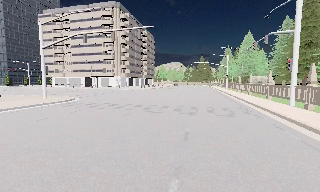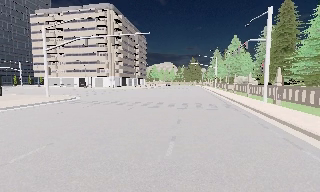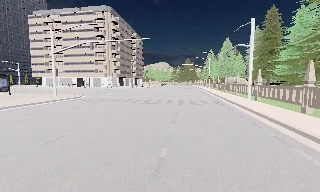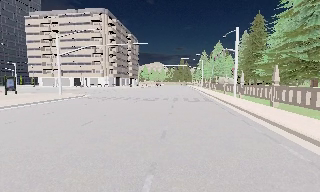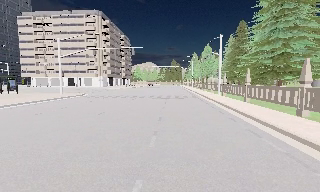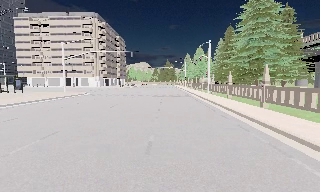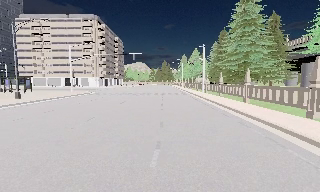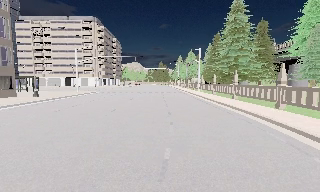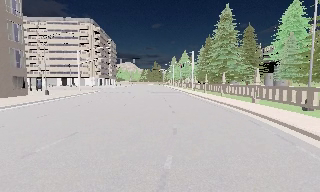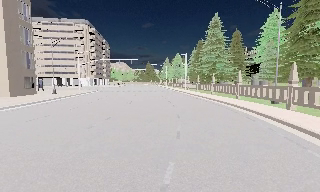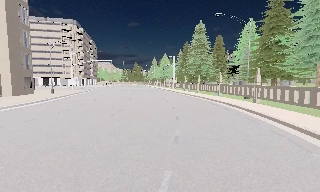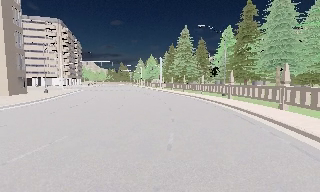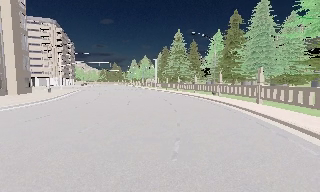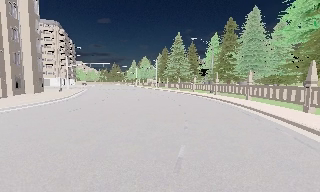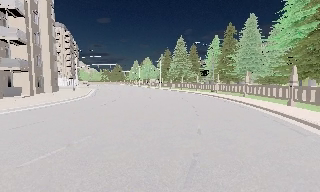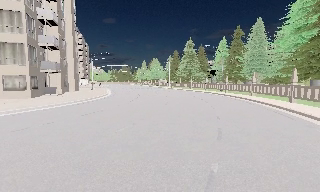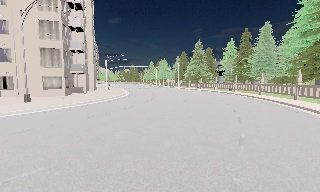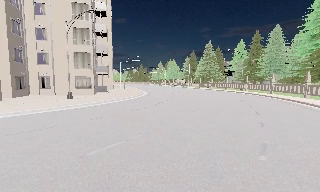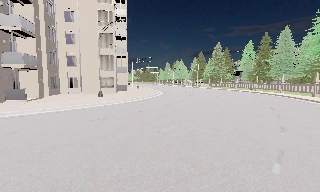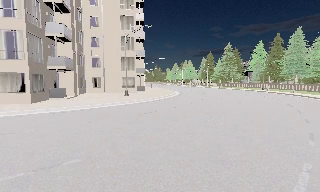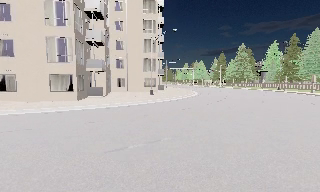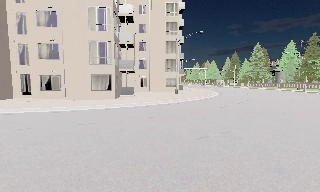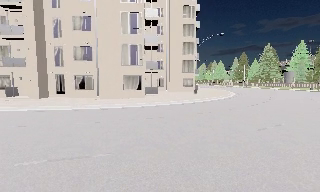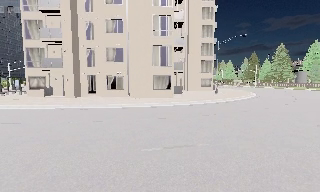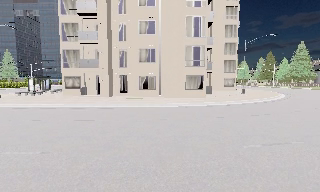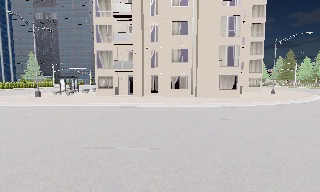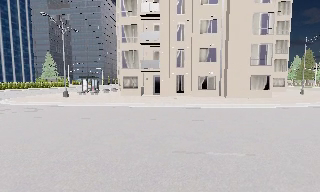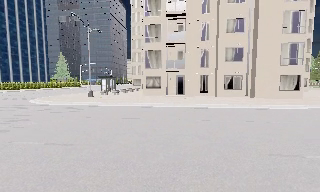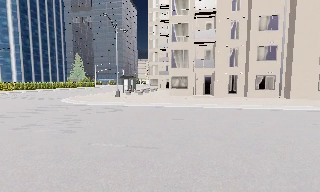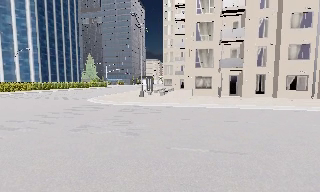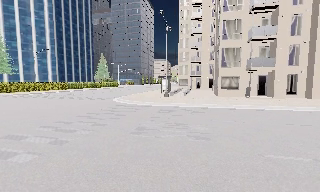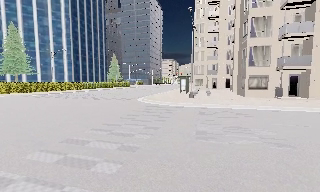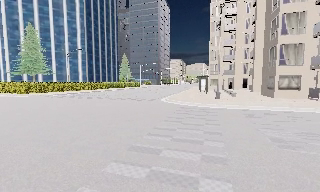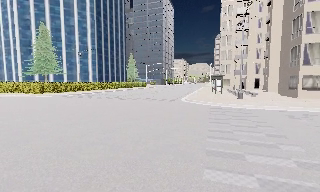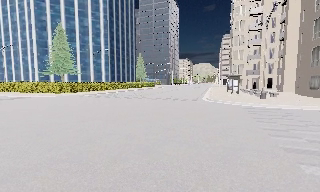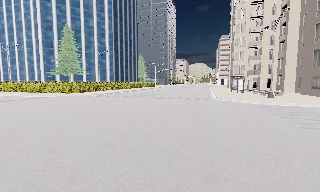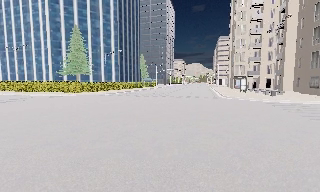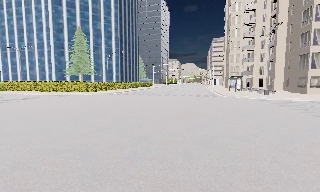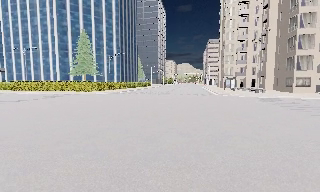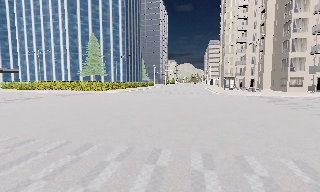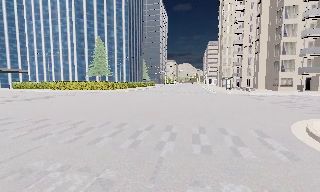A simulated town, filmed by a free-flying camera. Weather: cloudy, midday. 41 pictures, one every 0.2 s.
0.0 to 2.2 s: The camera pans to its right, which is clockwise from overhead, by about 30 degrees. It travels backward, about 25 m.
2.2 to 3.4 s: The camera travels backward and to its left, about 15 m, so what stands in front gets smaller.
3.4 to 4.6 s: The scene slides to the right, as the camera pans about 10 degrees to its left. It travels to its left and backward, about 15 m, so close, fixed things drift to the right.
4.6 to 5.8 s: The camera pans to its left, which is counterclockwise from overhead, by about 15 degrees. It travels to its left, about 14 m, so close, fixed things drift to the right.
5.8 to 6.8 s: The camera travels to its left, about 10 m, so close, fixed things drift to the right.
6.8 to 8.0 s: The camera travels backward and to its left, about 12 m, so what stands in front gets smaller.
The film runs backward here.
